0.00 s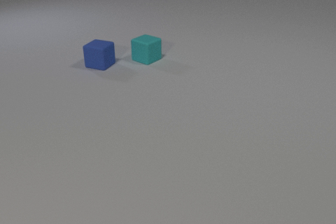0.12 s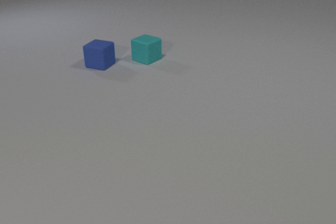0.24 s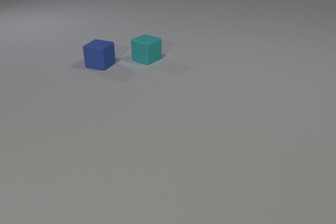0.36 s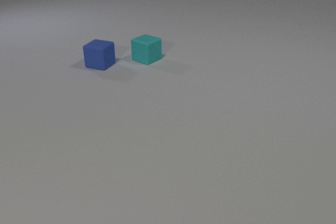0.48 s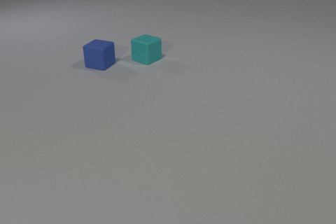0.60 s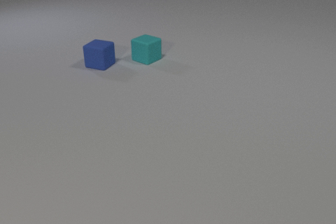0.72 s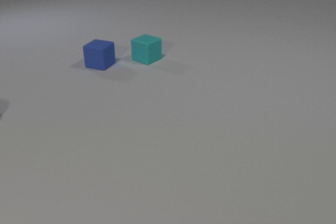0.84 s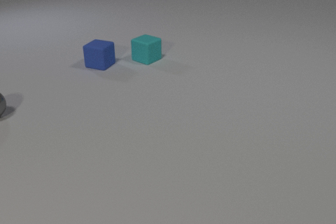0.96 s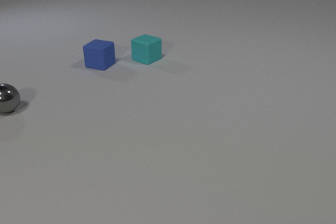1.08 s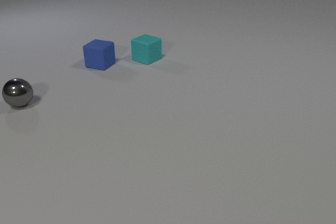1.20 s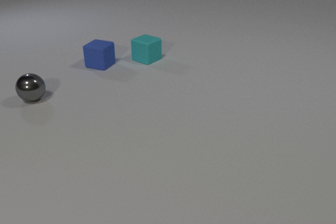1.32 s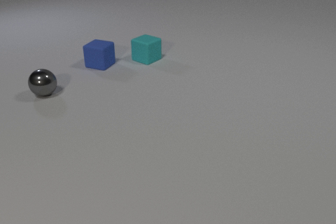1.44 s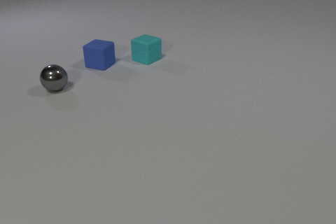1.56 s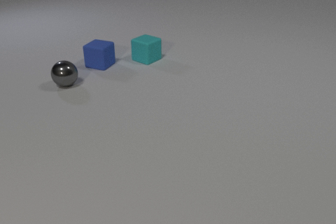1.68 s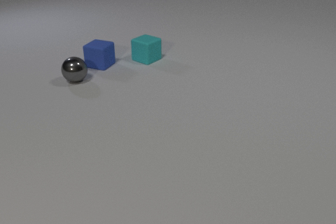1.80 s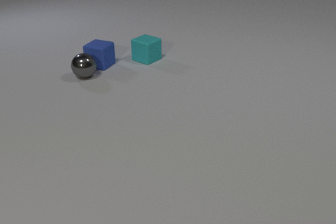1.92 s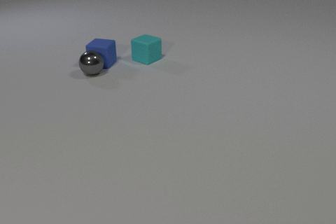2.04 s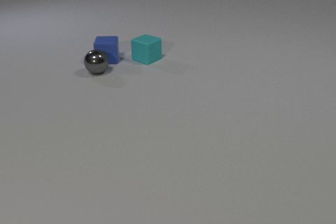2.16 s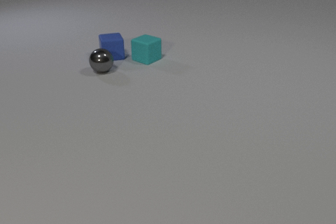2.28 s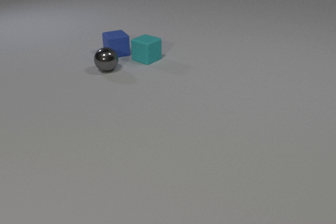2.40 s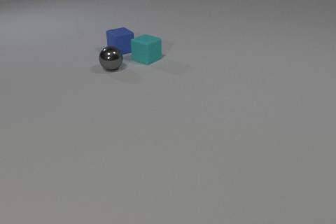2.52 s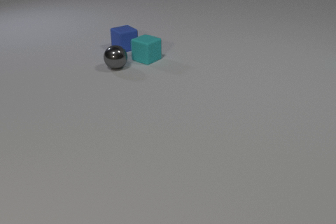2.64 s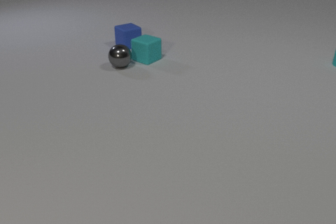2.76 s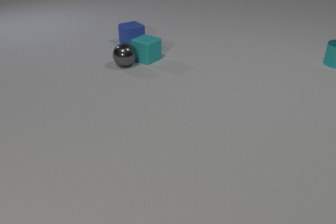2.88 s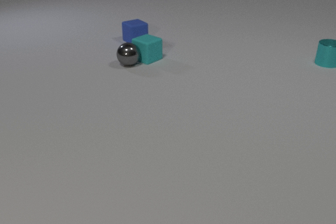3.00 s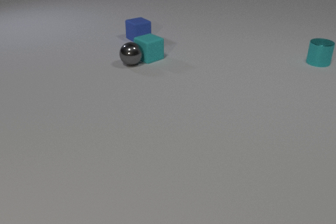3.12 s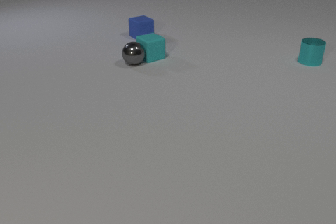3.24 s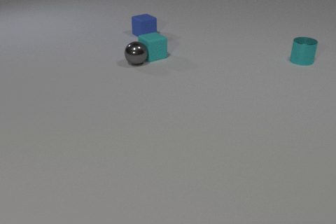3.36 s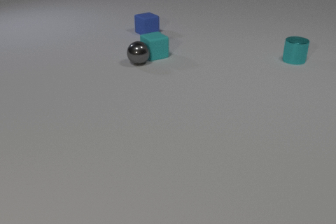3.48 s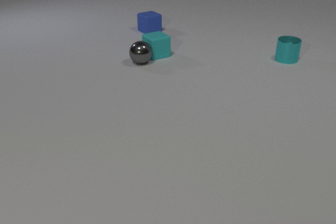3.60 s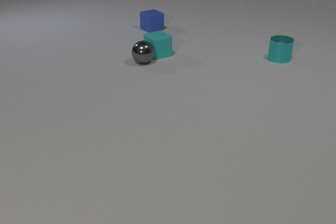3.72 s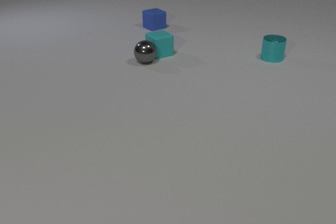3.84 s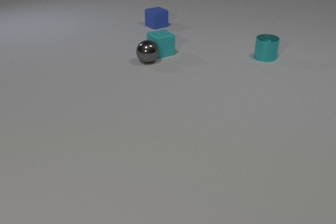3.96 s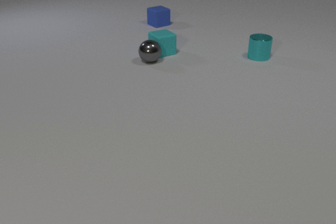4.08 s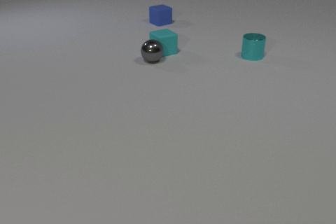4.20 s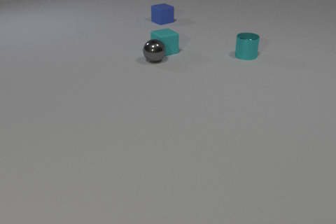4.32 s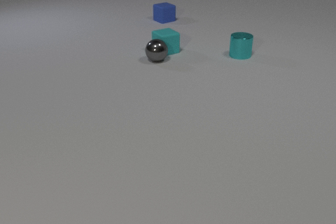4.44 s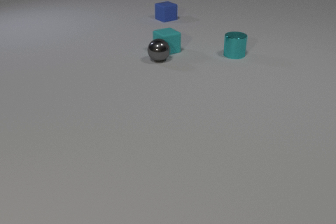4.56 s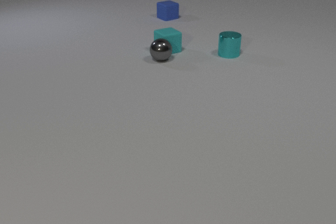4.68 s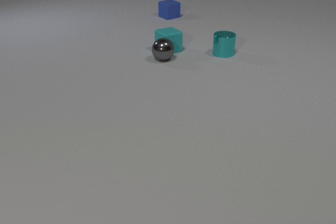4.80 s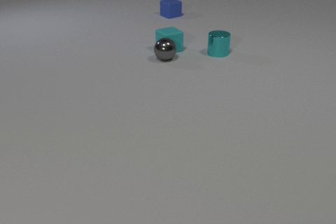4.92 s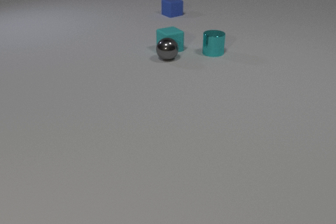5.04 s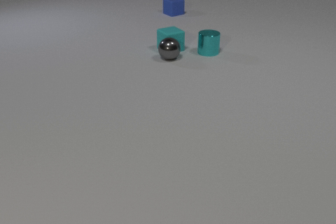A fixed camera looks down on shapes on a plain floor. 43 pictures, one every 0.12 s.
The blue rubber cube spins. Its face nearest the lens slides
to the right.
The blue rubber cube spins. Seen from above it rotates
counterclockwise.
0.00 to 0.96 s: The gray metal sphere comes in at the left edge, rolls to the right and away from the camera.
0.96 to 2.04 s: The gray metal sphere rolls to the right and away from the camera. The blue rubber cube slides away from the camera and to the right, spins so that its near face slides to the right, counterclockwise seen from above. The gray metal sphere and the blue rubber cube collide.
2.04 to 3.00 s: The gray metal sphere rolls to the right and away from the camera. The blue rubber cube slides away from the camera and to the right, spins so that its near face slides to the right, counterclockwise seen from above. The cyan metal cylinder comes in at the right edge, slides to the left. The gray metal sphere and the cyan rubber cube collide.
3.00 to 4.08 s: The gray metal sphere rolls to the right. The blue rubber cube slides away from the camera and to the right. The cyan rubber cube slides away from the camera and to the right. The cyan metal cylinder slides to the left.
4.08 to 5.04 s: The gray metal sphere rolls to the right. The blue rubber cube slides away from the camera. The cyan rubber cube slides away from the camera and to the right. The cyan metal cylinder slides to the left.
Are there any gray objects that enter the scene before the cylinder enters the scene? yes.
What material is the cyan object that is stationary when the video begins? rubber.
Are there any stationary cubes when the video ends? no.
